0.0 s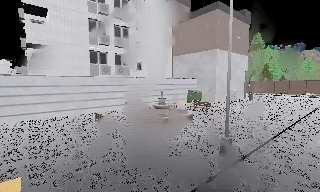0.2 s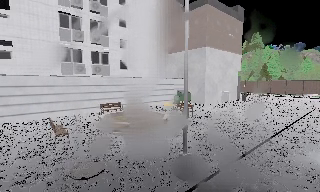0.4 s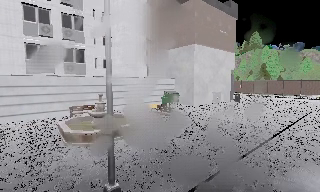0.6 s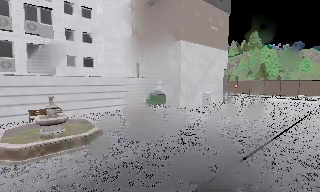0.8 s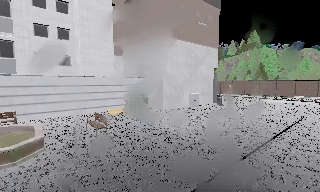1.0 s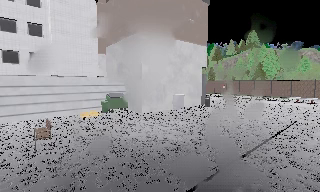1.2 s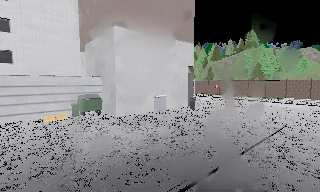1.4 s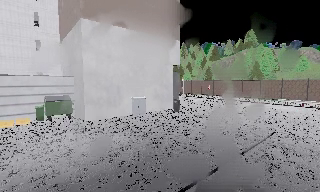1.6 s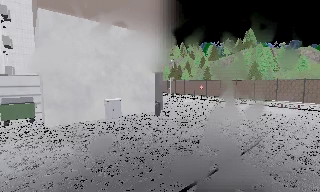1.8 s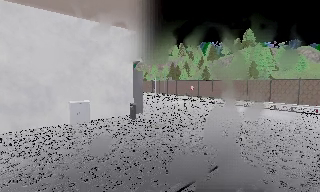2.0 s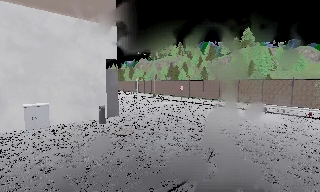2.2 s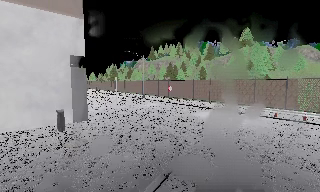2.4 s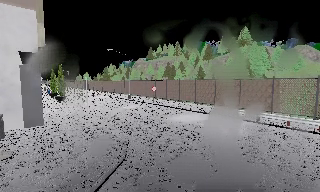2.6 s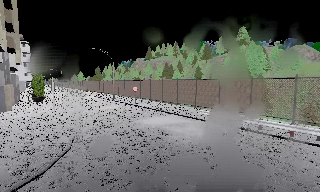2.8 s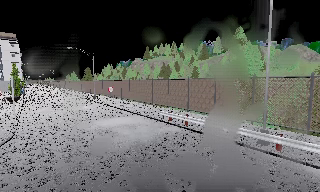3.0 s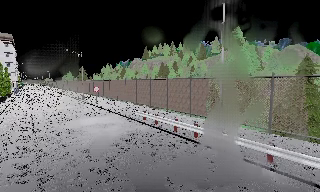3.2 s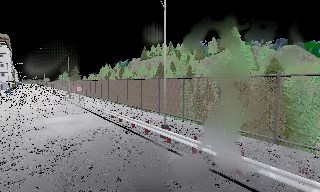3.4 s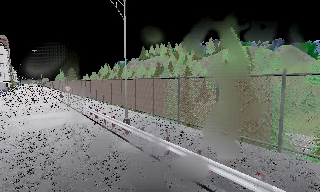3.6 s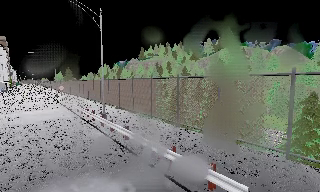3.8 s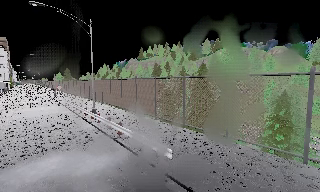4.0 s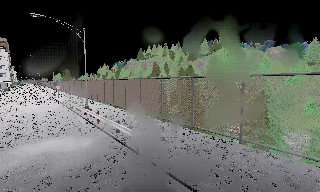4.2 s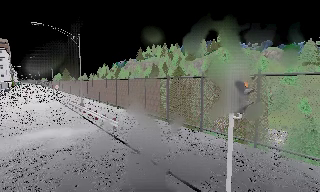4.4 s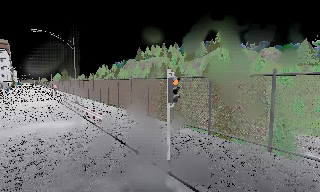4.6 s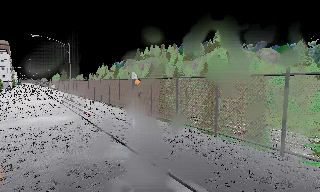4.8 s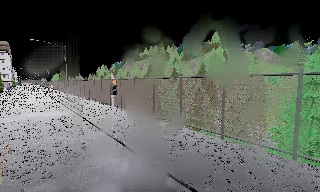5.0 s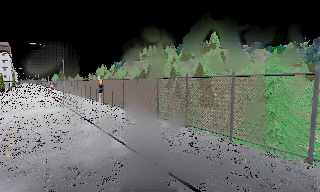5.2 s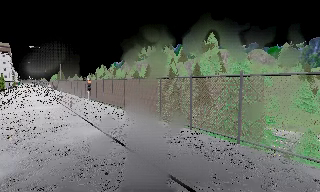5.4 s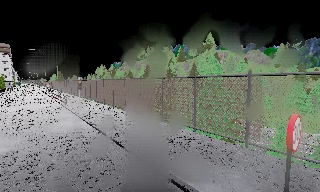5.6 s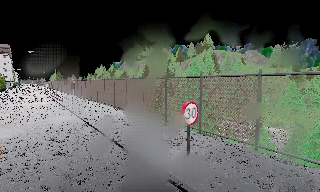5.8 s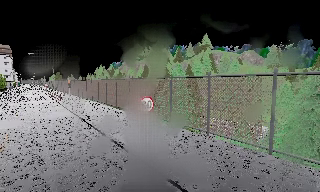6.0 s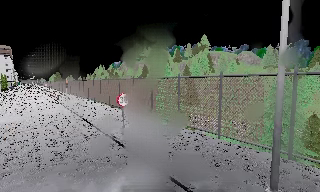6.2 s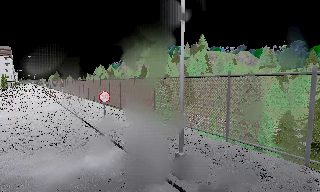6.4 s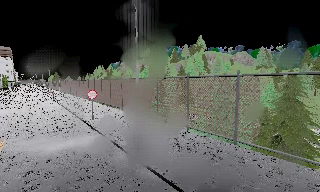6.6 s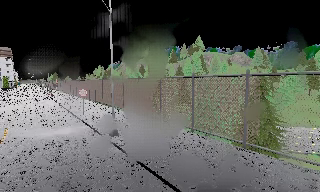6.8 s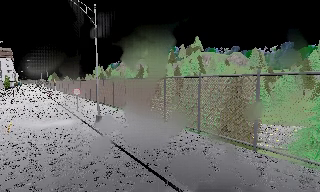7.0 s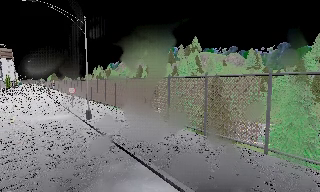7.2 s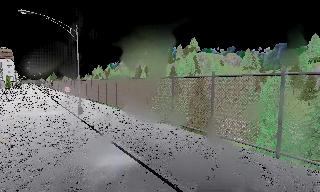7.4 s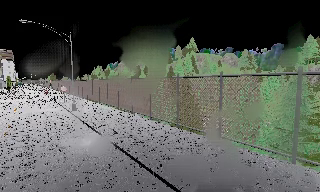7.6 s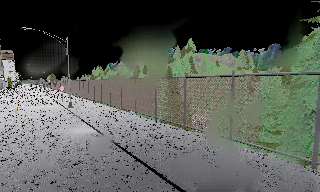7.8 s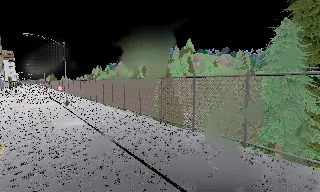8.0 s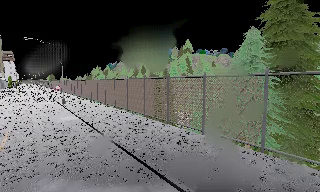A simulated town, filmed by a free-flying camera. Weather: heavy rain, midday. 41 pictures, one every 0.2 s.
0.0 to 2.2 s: The camera travels to its right and forward, about 25 m, so close, fixed things drift to the left.
2.2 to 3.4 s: The camera travels to its right, about 14 m, so close, fixed things drift to the left.
3.4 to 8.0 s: The camera travels backward and to its right, about 55 m, so what stands in front gets smaller.
The film runs backward here.
